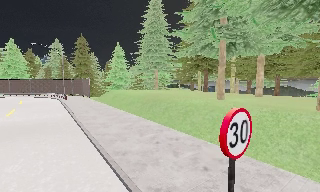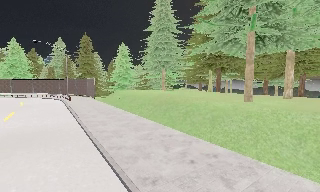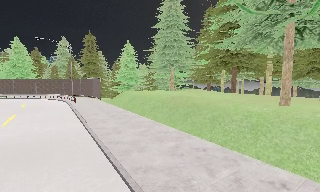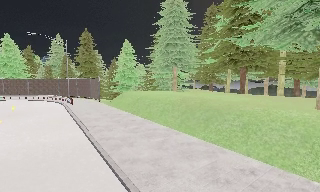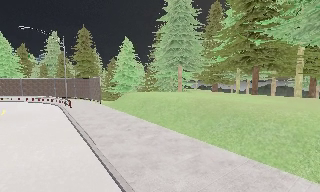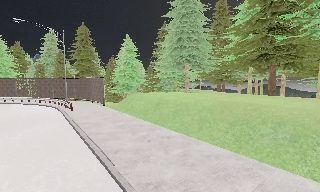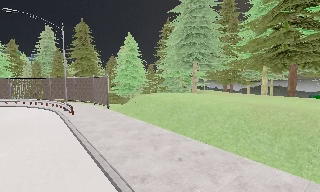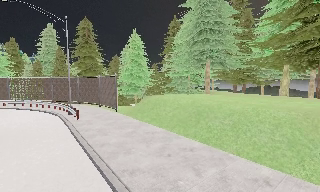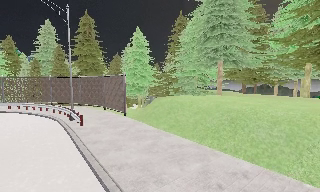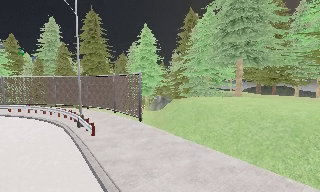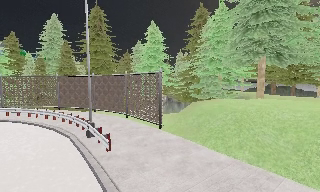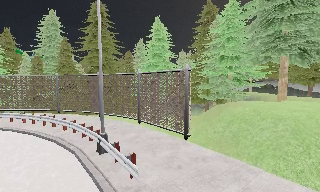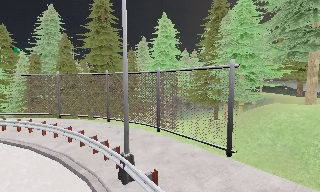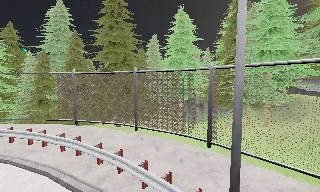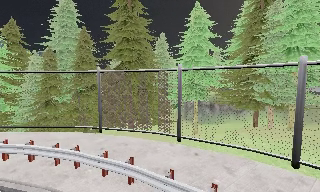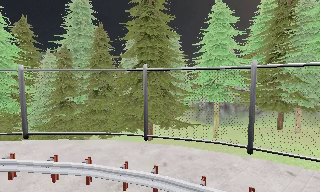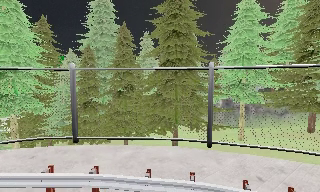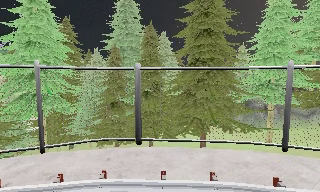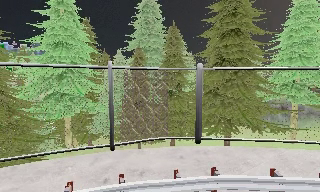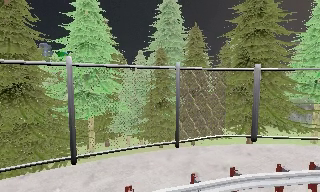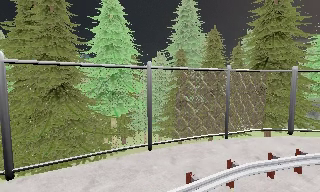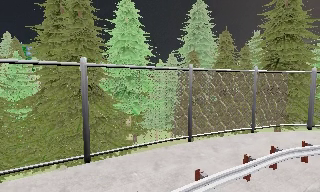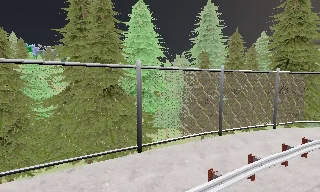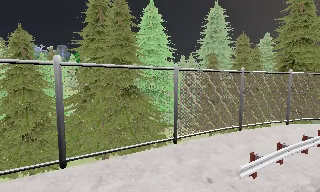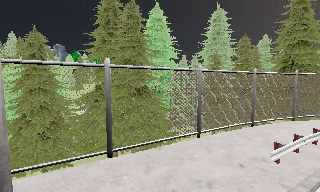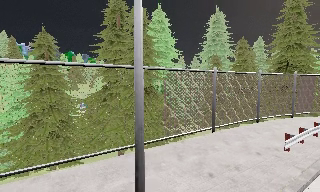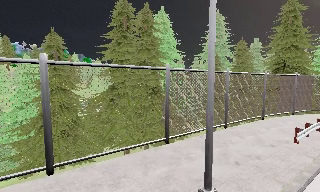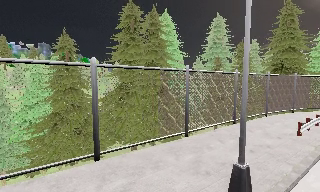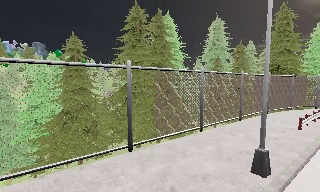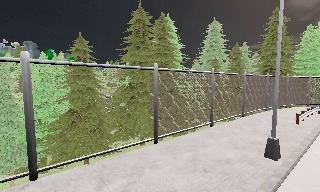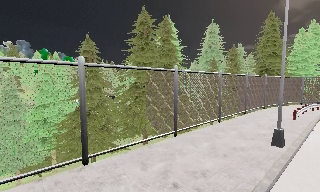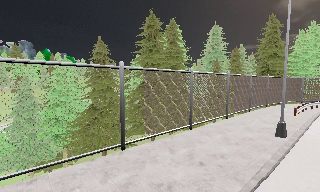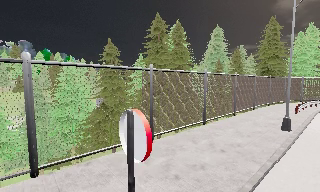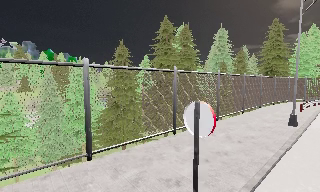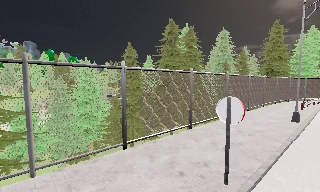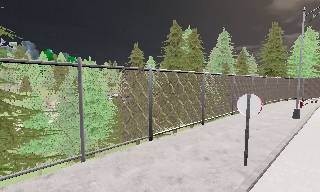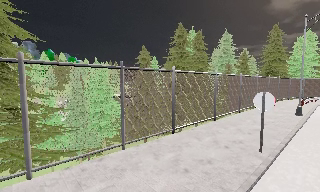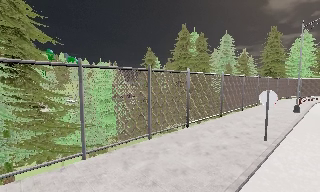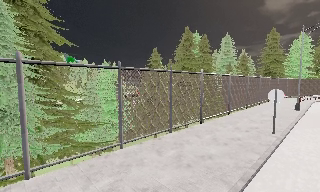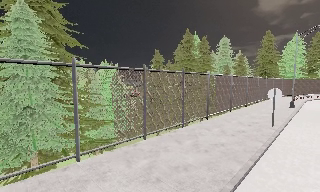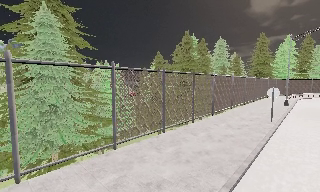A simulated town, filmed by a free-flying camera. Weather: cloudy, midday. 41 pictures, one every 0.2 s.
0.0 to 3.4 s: The camera travels to its left and forward, about 35 m, so close, fixed things drift to the right.
3.4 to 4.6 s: The camera travels to its left, about 12 m, so close, fixed things drift to the right.
4.6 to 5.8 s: The camera pans to its right, which is clockwise from overhead, by about 10 degrees. It travels to its left and backward, about 8 m, so close, fixed things drift to the right.
5.8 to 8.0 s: The camera travels to its left and backward, about 15 m, so close, fixed things drift to the right.
The film runs forward here.
